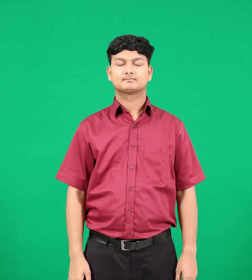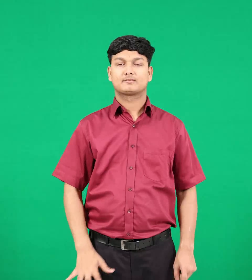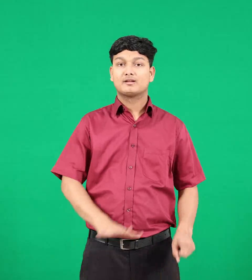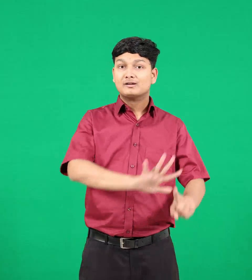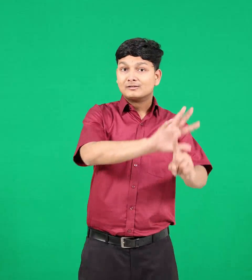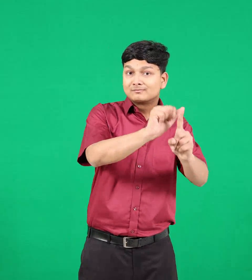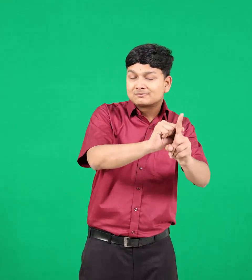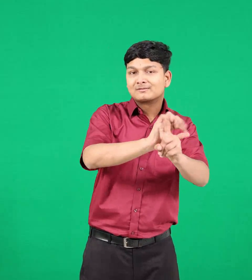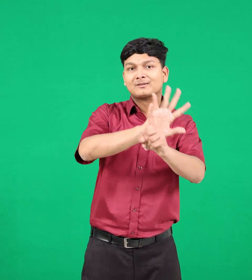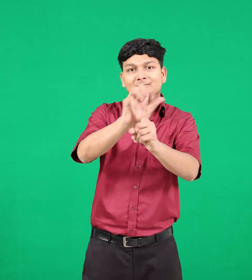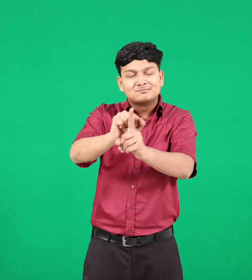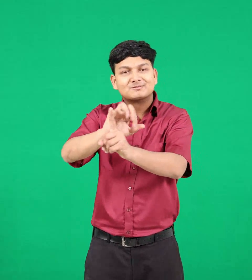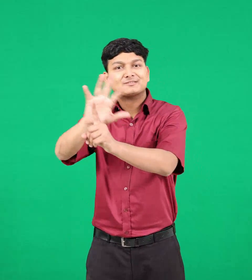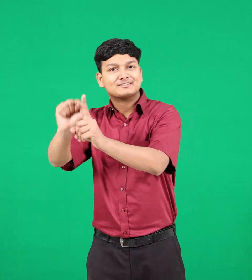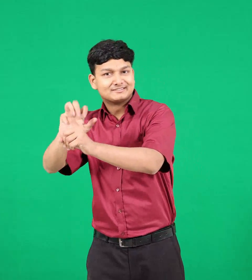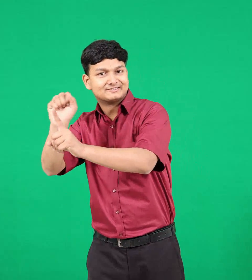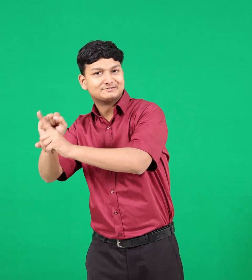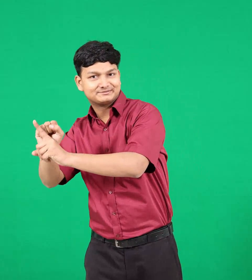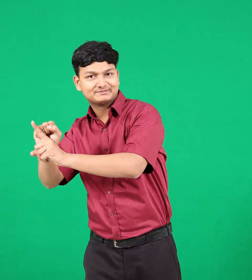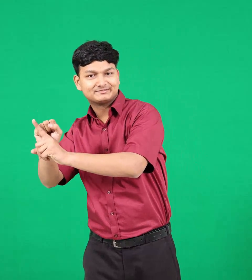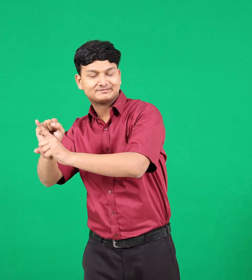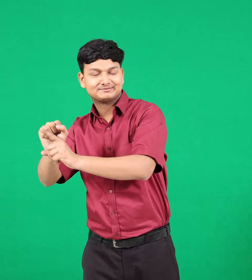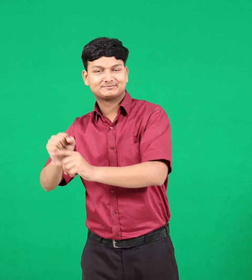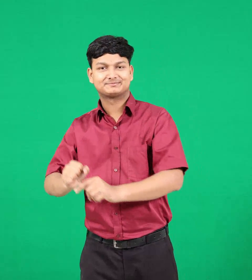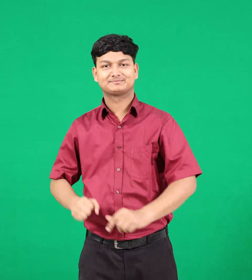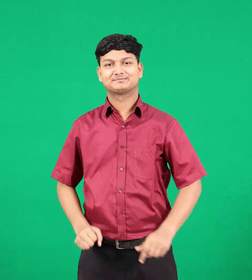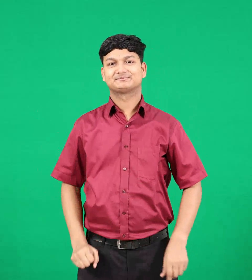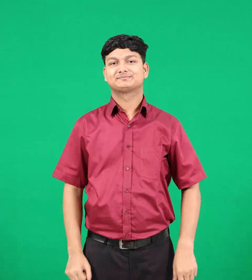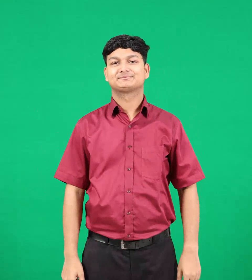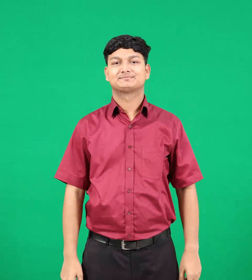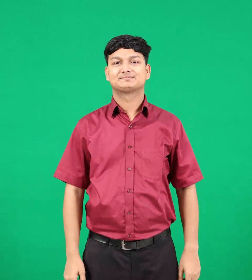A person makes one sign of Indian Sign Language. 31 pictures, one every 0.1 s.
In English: cultures
